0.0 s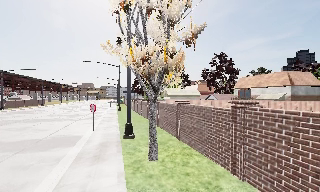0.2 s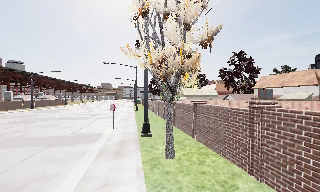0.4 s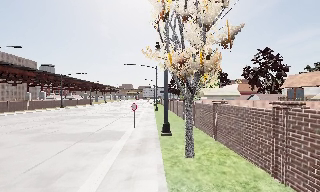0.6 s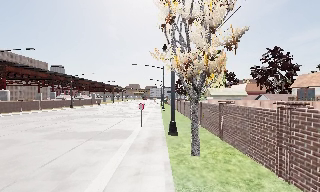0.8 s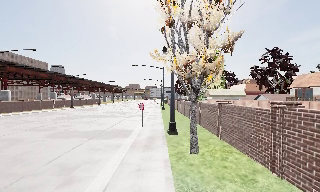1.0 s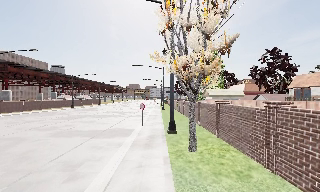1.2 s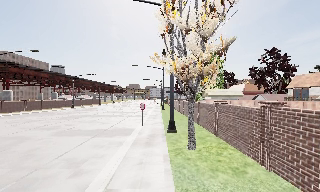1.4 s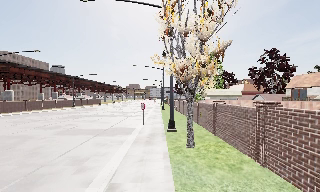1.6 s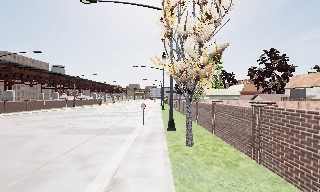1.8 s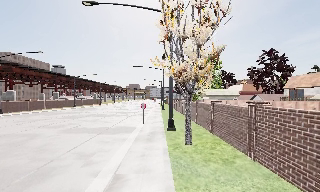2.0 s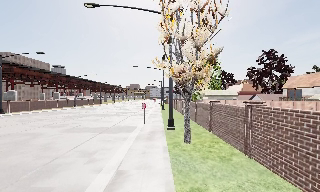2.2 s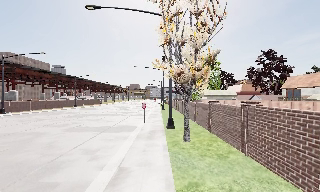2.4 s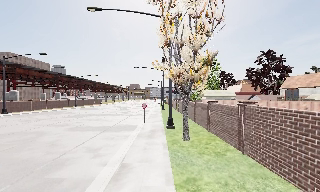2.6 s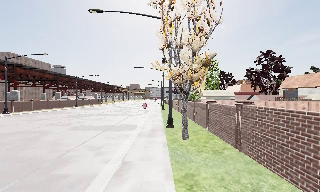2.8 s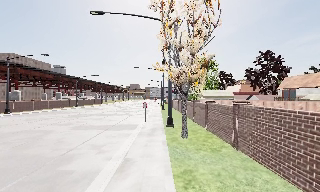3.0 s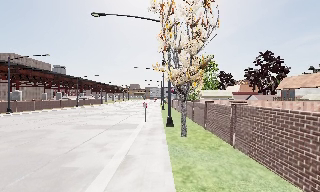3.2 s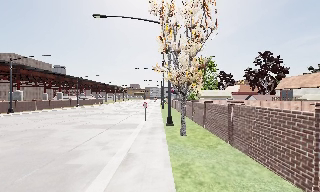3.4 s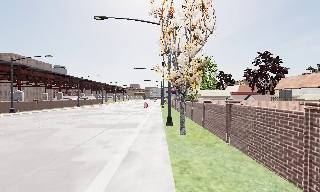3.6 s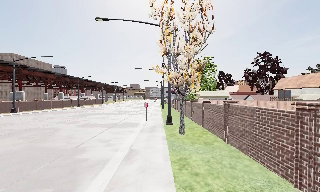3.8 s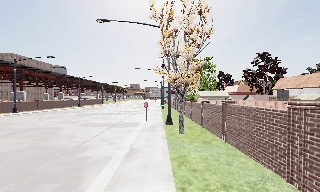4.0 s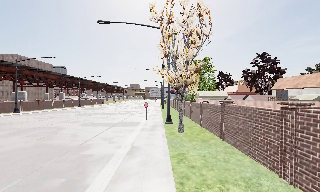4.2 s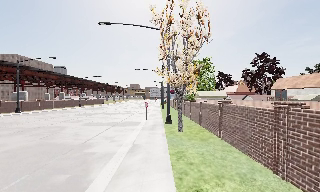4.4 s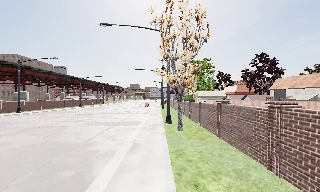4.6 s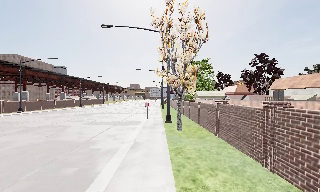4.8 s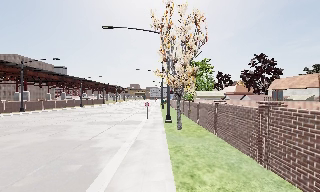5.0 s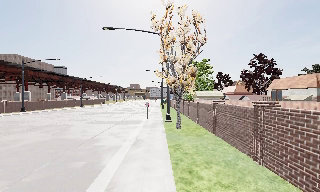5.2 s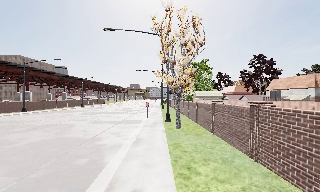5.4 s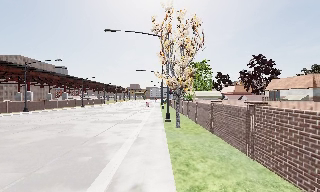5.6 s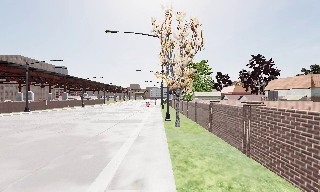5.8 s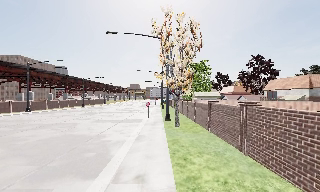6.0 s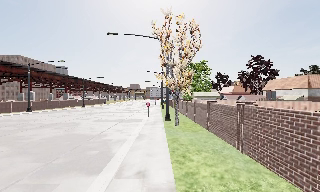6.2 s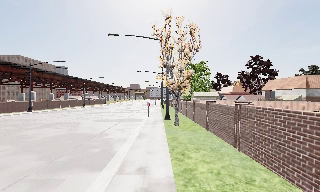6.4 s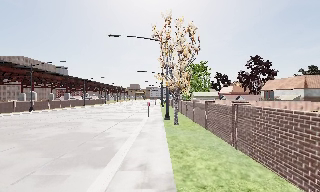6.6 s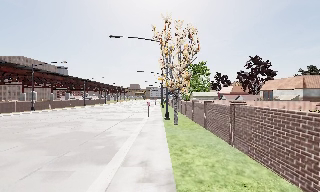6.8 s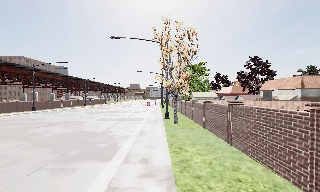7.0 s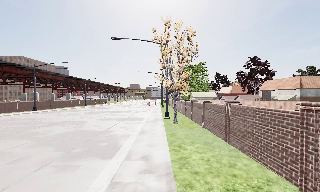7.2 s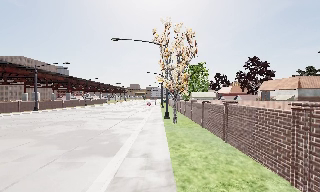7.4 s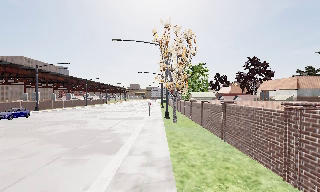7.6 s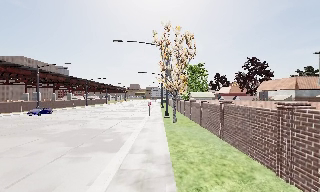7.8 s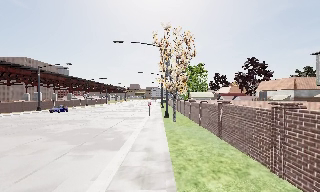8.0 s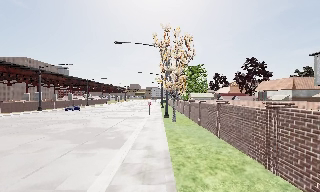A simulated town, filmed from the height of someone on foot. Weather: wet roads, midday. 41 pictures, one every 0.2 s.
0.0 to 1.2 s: The camera pans to its left, which is counterclockwise from overhead, by about 15 degrees. It travels backward, about 1.5 m, so what stands in front gets smaller.
1.2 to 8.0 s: The camera travels backward, about 10 m, so what stands in front gets smaller.
The film runs backward here.
